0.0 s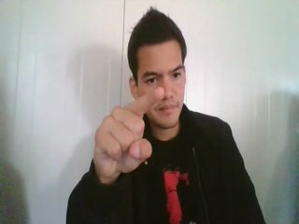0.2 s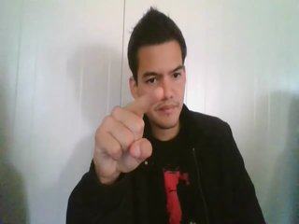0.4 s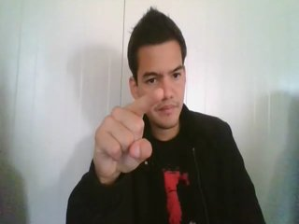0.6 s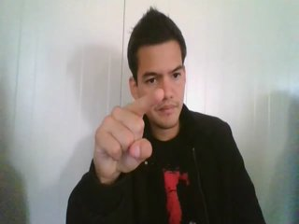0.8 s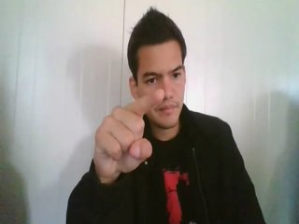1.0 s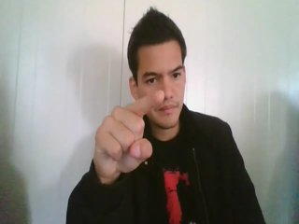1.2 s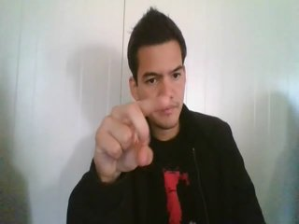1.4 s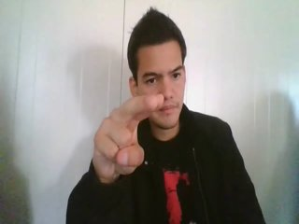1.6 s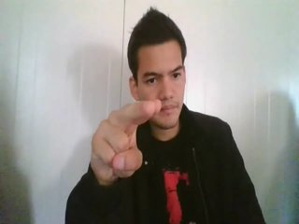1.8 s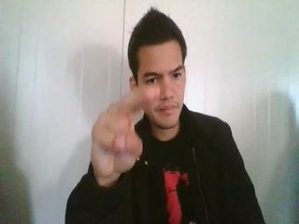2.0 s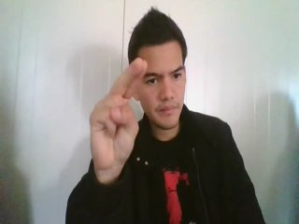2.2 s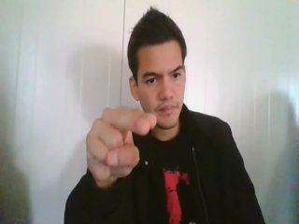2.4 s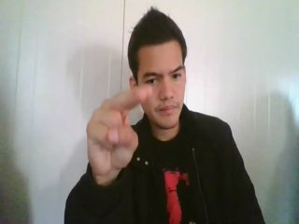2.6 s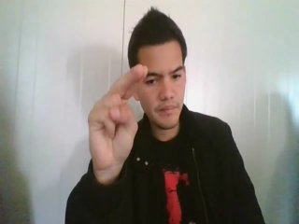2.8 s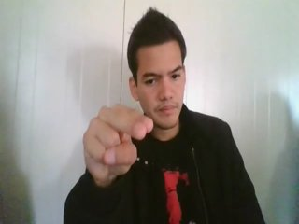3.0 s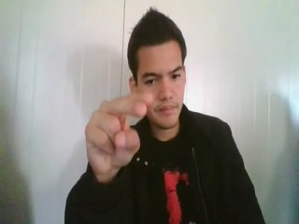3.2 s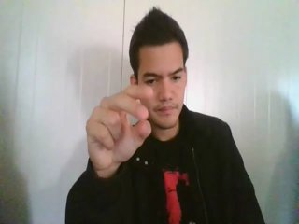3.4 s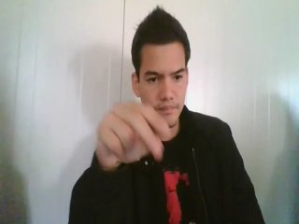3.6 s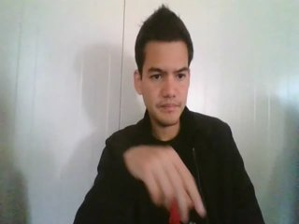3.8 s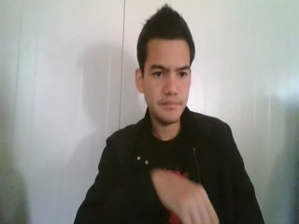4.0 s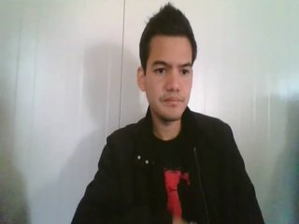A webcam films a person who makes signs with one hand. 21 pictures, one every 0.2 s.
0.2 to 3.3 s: Double click with two fingers.
3.4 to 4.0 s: Non-gesture.
